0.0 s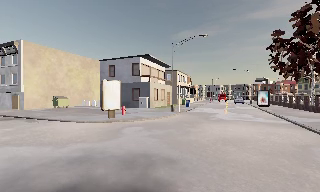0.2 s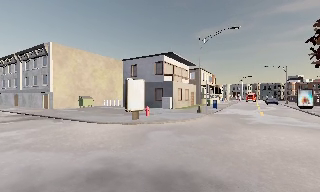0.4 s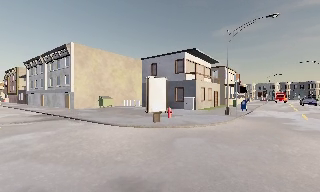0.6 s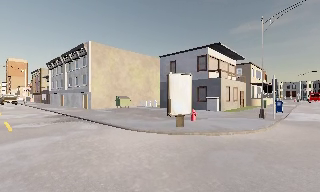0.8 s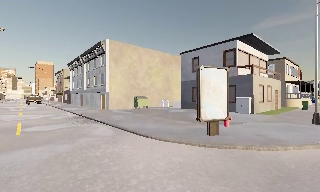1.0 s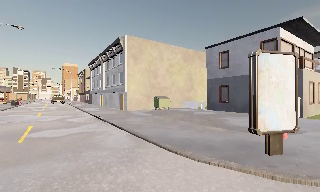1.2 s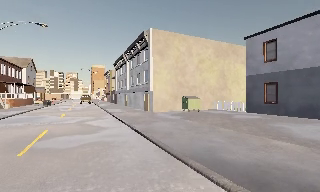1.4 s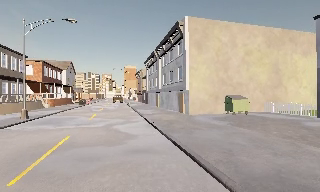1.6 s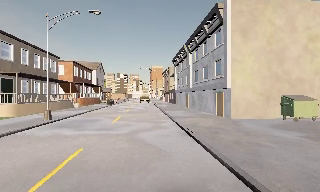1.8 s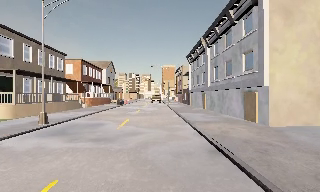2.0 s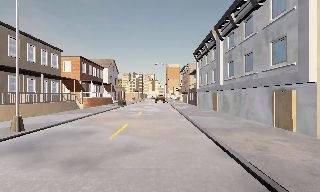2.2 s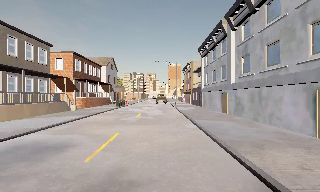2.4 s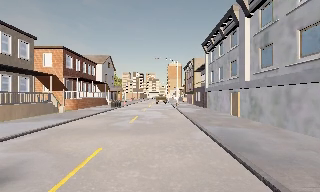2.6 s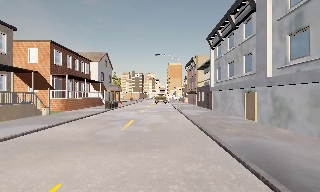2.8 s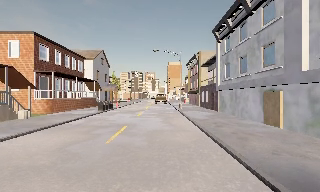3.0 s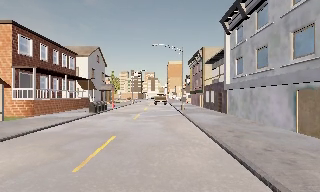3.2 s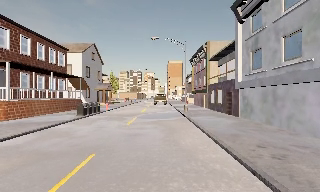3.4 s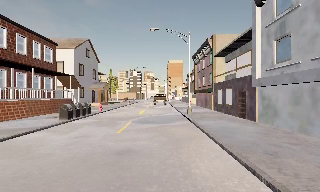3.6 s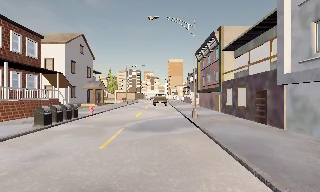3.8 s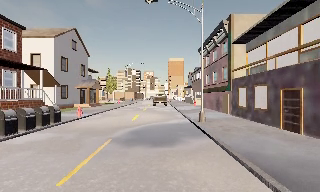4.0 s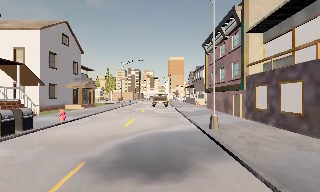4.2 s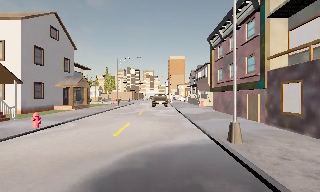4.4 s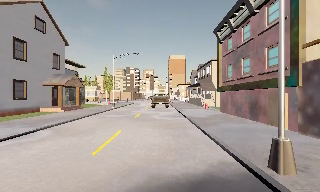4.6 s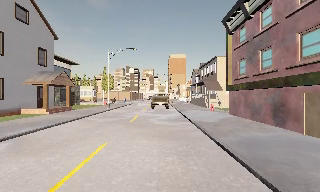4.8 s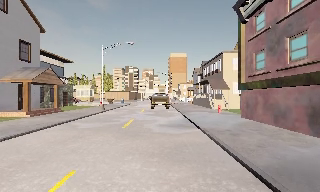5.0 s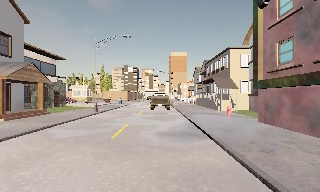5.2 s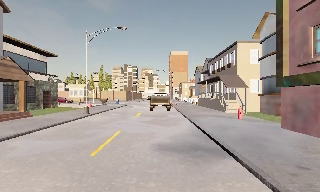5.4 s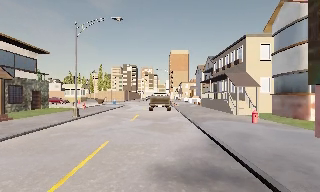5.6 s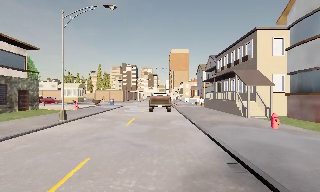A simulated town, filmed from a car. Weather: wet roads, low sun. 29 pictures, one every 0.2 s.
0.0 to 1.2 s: The scene slides to the right, as the camera pans about 40 degrees to its left. It travels forward, about 10 m. It gains speed.
1.2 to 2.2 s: The camera pans to its left, which is counterclockwise from overhead, by about 25 degrees. It travels forward, about 11 m, so what stands in front looms larger.
2.2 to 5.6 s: The camera travels forward, about 35 m, so what stands in front looms larger.
The film runs forward here.
